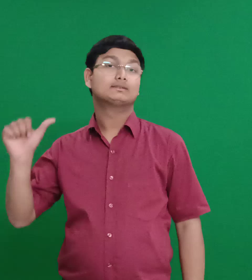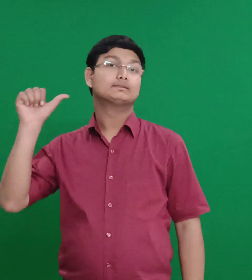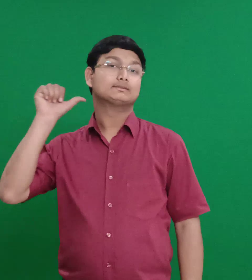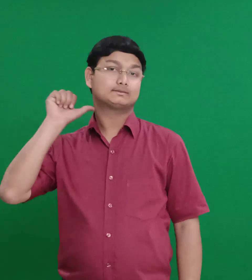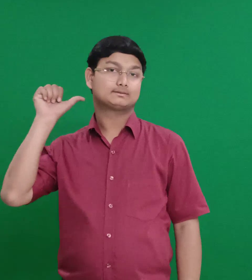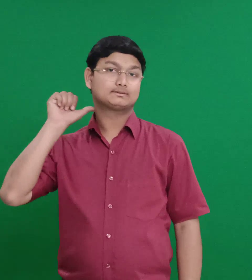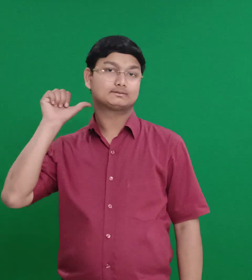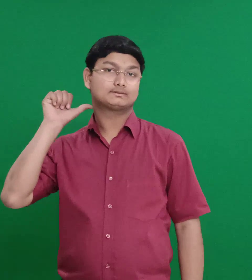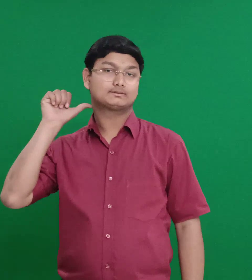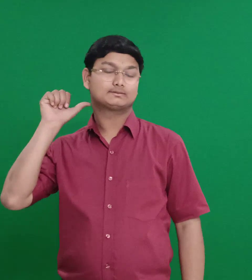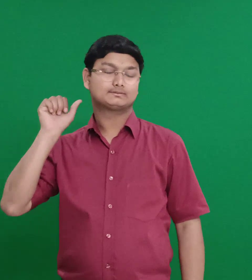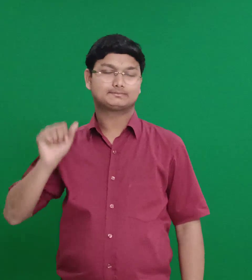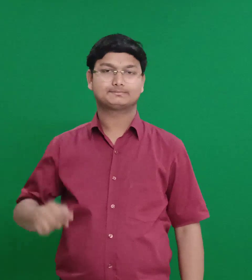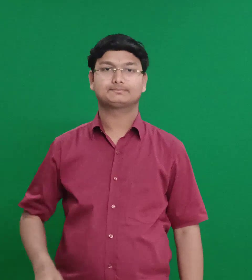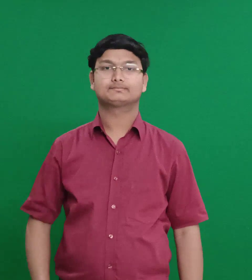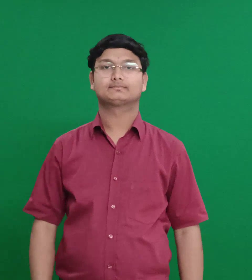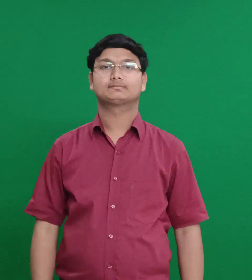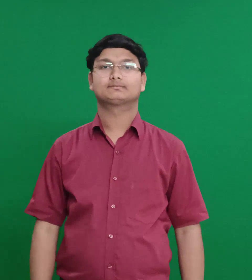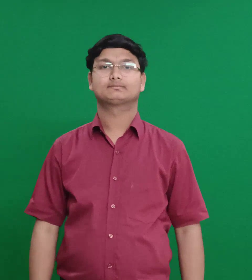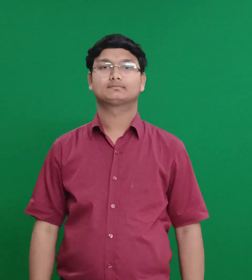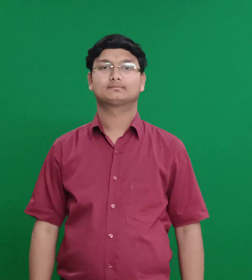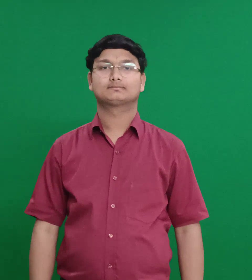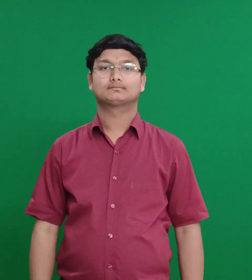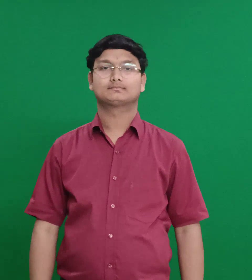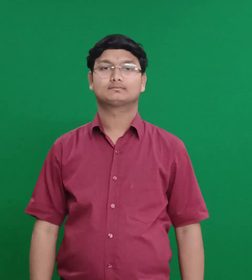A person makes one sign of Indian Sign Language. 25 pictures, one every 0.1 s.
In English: ahithophel
